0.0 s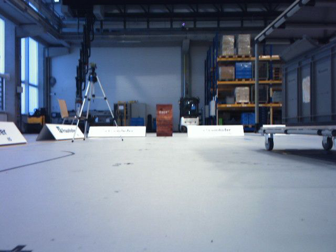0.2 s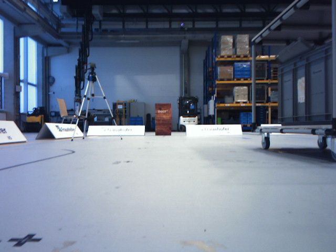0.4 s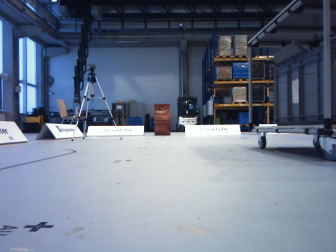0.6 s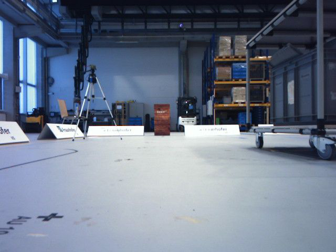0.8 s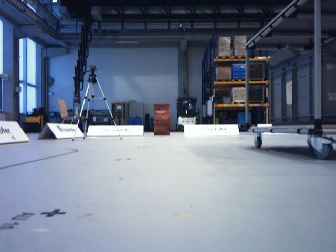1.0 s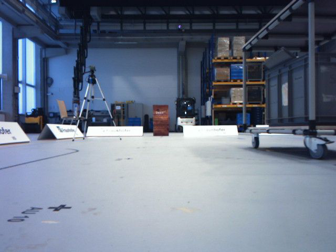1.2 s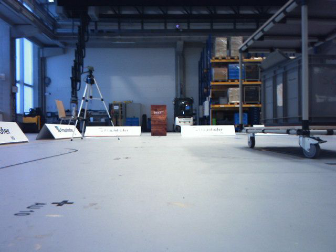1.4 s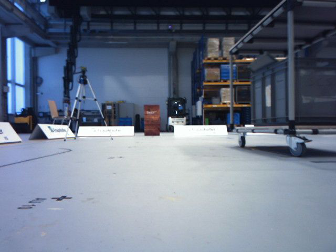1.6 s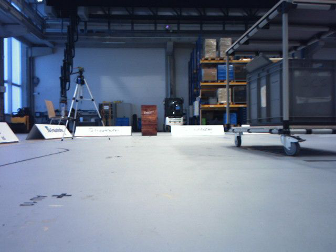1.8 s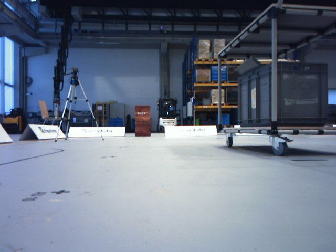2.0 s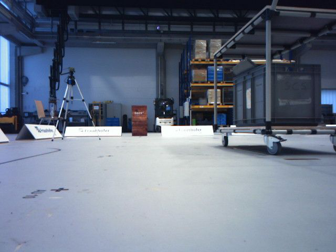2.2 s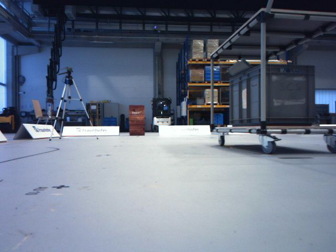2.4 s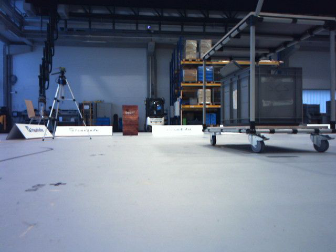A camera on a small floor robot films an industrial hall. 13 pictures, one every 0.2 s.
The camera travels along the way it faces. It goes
backward.
0.0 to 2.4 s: The camera travels backward, about 0.5 m, so what stands in front gets smaller.
The film runs backward here.
